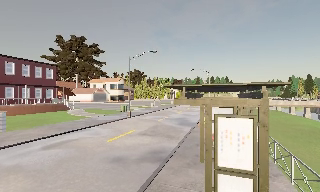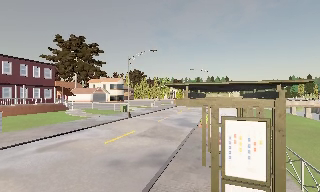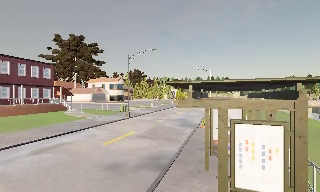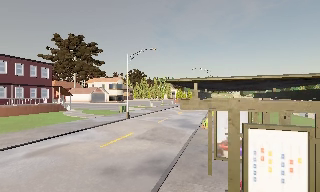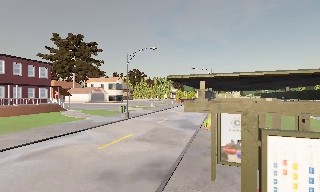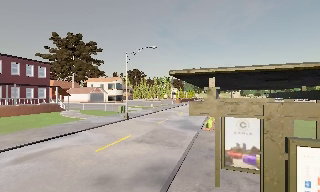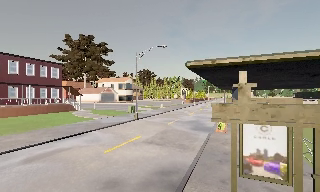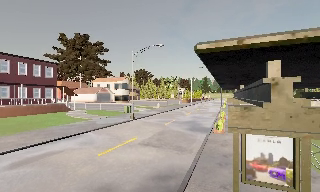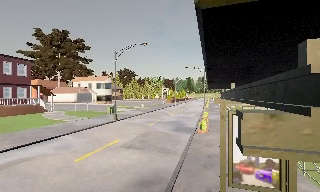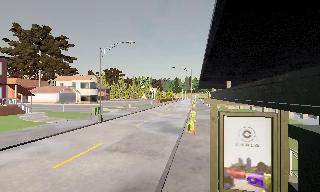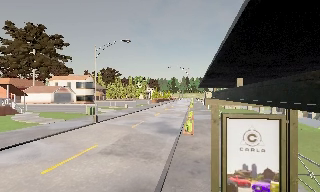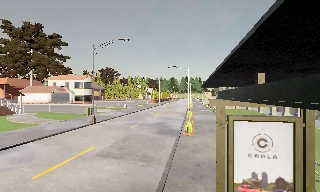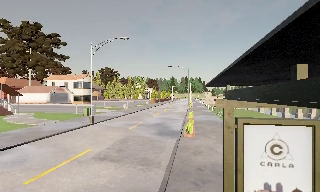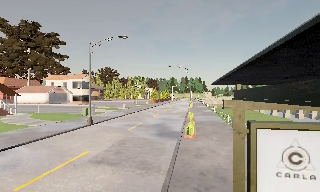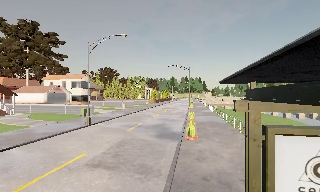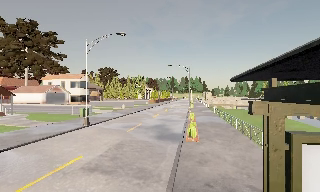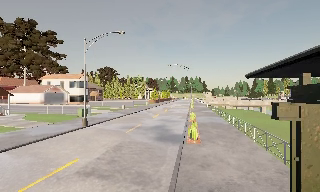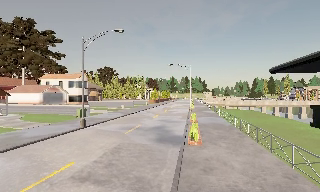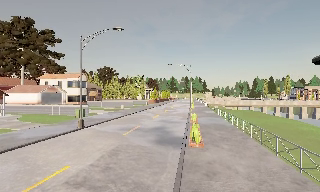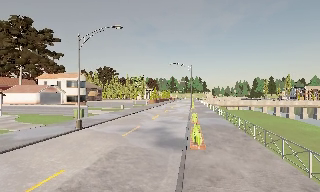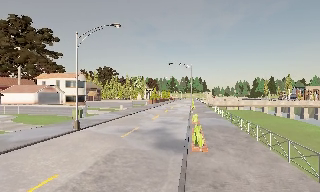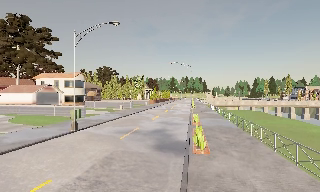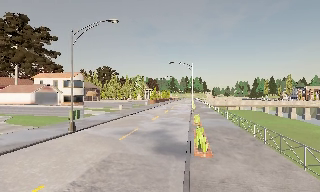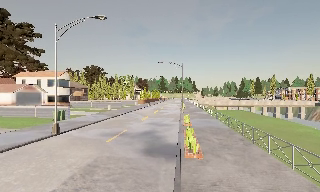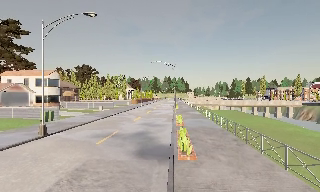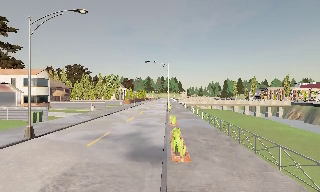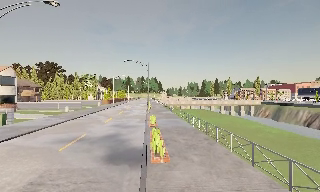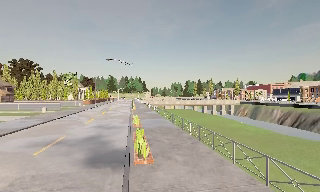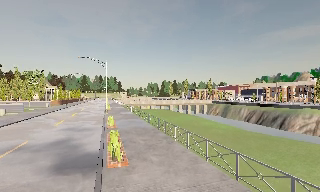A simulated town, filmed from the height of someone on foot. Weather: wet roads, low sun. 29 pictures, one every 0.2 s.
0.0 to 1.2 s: The camera travels forward, about 2 m, so what stands in front looms larger.
1.2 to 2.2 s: The camera pans to its right, which is clockwise from overhead, by about 15 degrees. It travels forward, about 1.5 m, so what stands in front looms larger.
2.2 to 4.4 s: The camera travels forward, about 3.5 m, so what stands in front looms larger.
4.4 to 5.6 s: The camera swings to its right by about 30 degrees, and the scene slides to the left. It travels forward, about 1 m, so what stands in front looms larger.
The film runs forward here.
